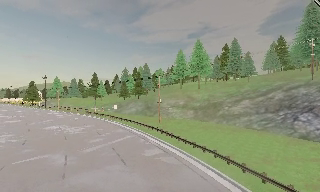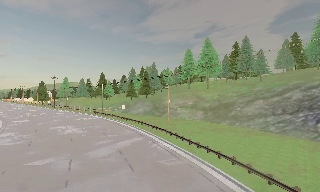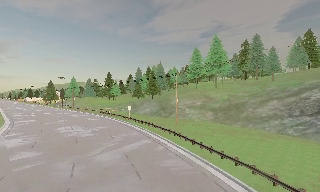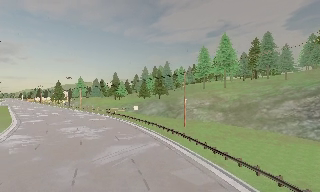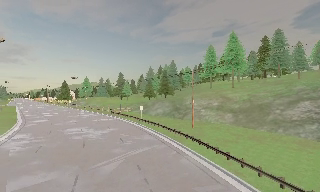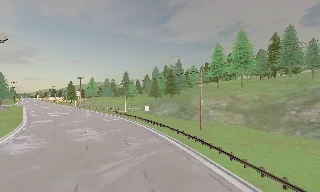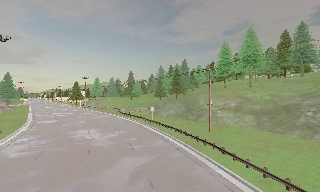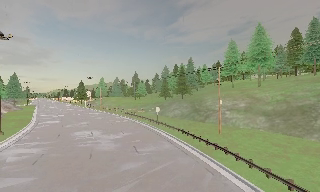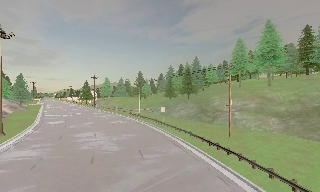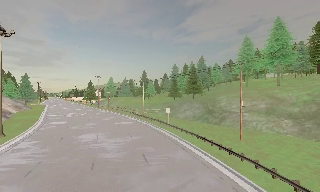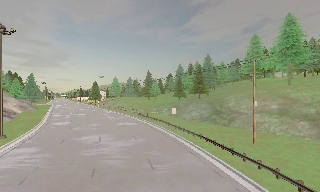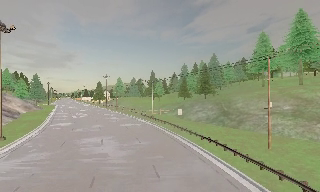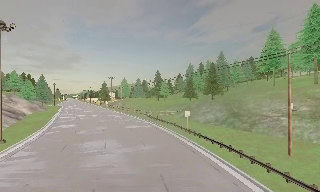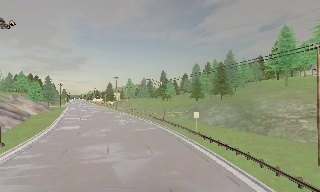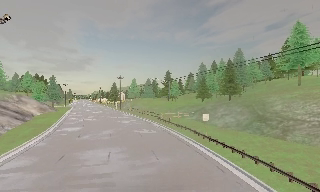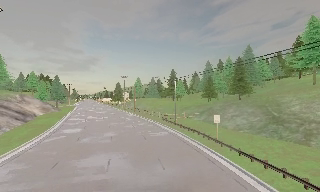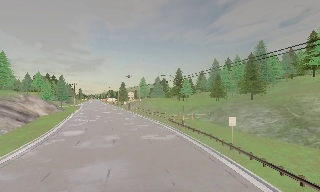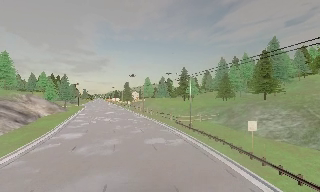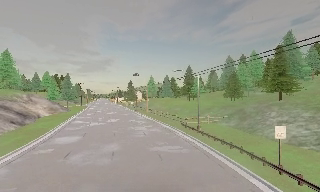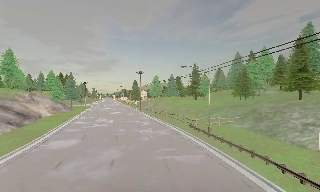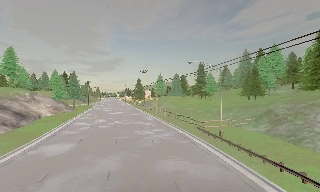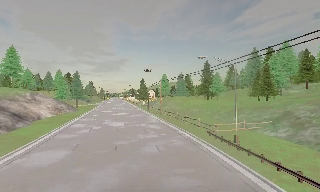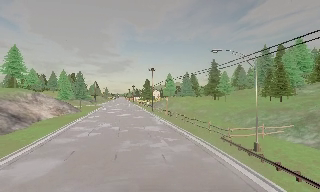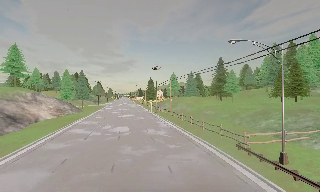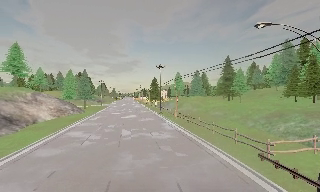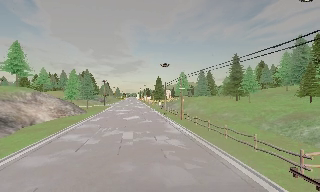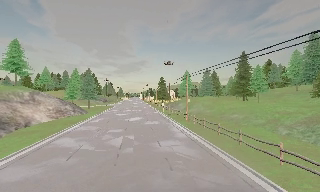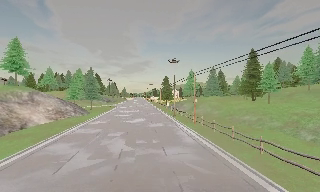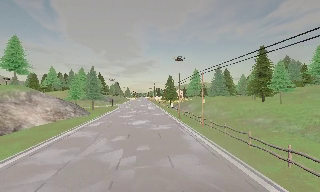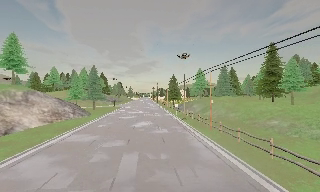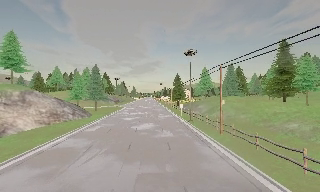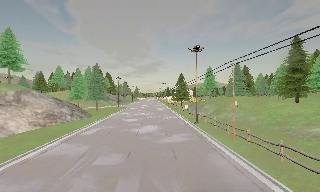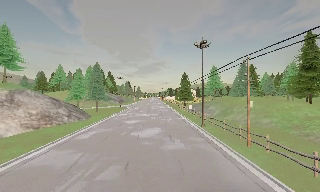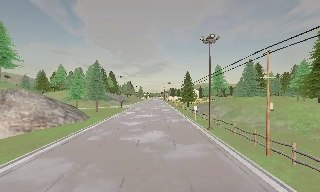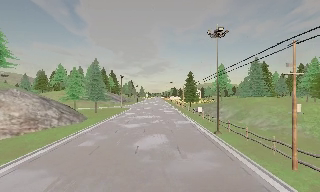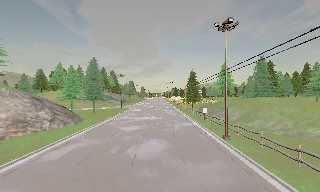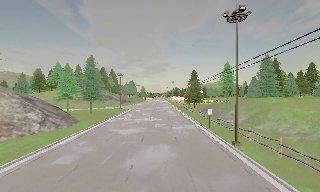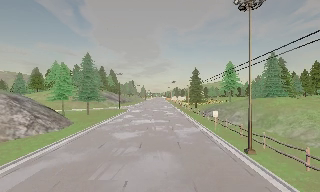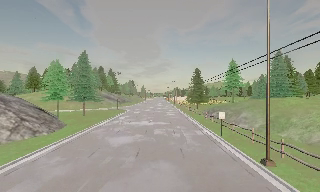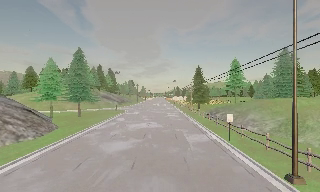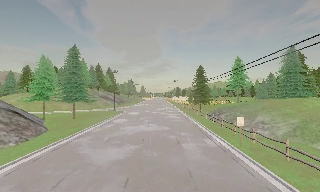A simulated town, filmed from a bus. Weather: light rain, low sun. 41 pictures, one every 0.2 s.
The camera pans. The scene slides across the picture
to the right.
The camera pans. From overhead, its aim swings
counterclockwise.
0.0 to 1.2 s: The camera swings to its left by about 10 degrees, and the scene slides to the right. It travels forward, about 6 m, so what stands in front looms larger.
1.2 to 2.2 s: The camera travels forward, about 5 m, so what stands in front looms larger.
2.2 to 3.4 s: The camera pans to its left, which is counterclockwise from overhead, by about 10 degrees. It travels forward, about 9 m, so what stands in front looms larger.
3.4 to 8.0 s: The camera swings to its left by about 20 degrees, and the scene slides to the right. It travels forward, about 45 m, so what stands in front looms larger.
The film runs forward here.
